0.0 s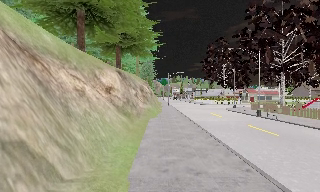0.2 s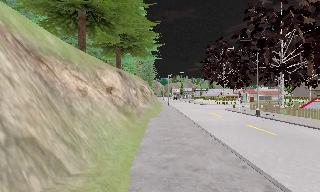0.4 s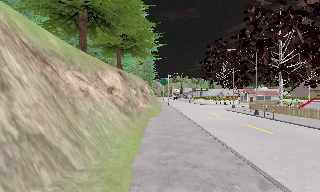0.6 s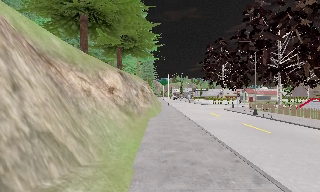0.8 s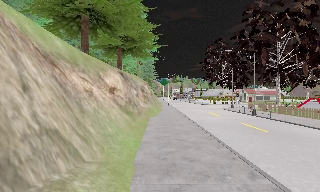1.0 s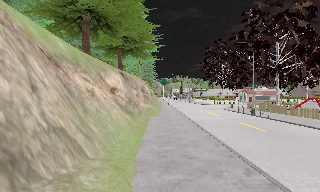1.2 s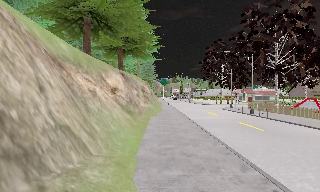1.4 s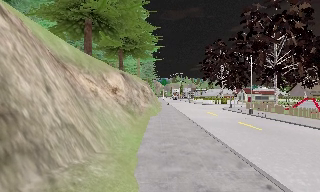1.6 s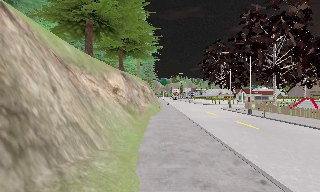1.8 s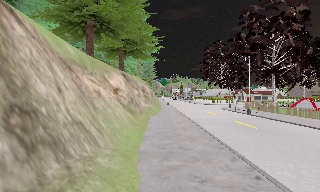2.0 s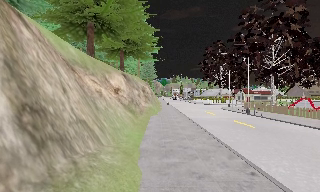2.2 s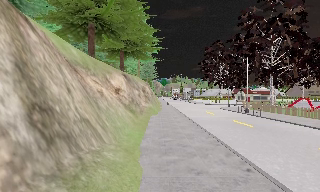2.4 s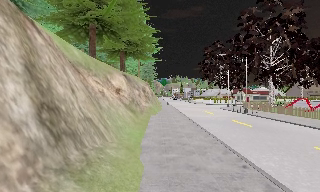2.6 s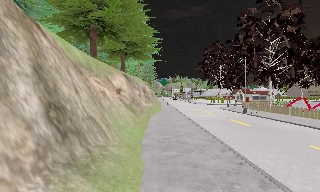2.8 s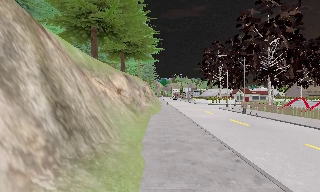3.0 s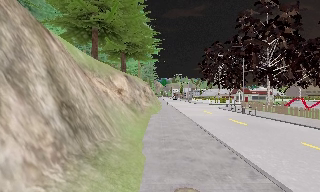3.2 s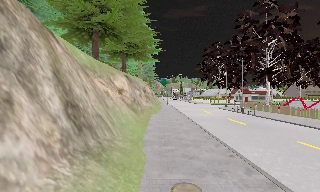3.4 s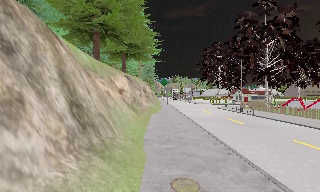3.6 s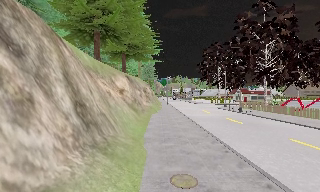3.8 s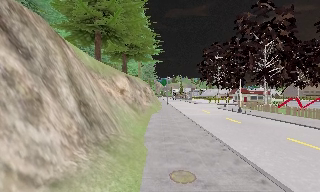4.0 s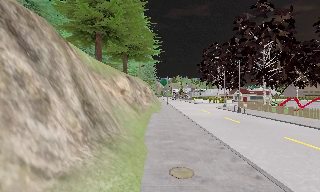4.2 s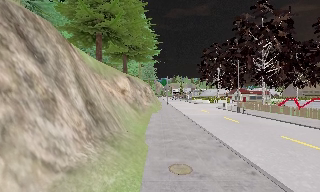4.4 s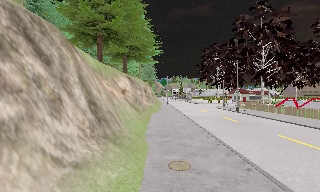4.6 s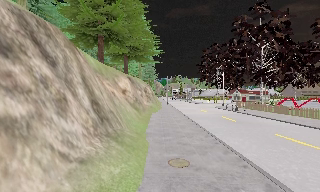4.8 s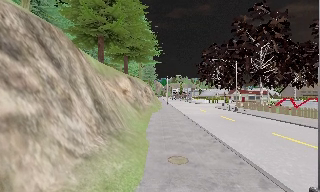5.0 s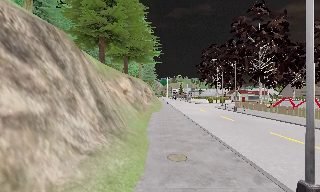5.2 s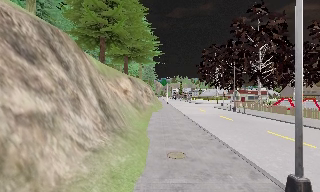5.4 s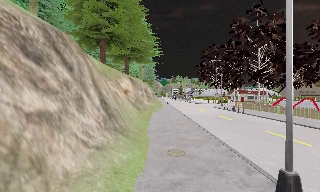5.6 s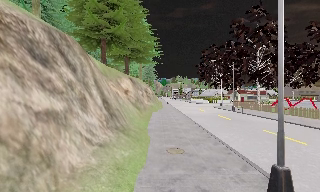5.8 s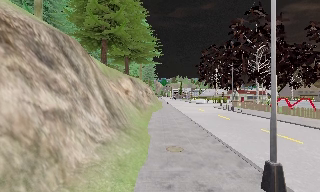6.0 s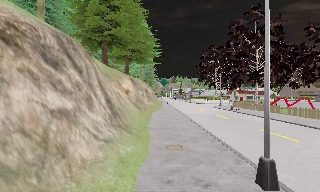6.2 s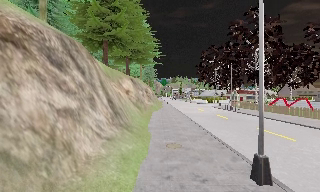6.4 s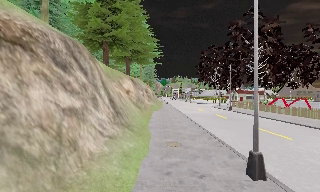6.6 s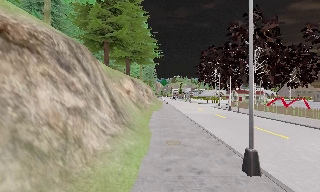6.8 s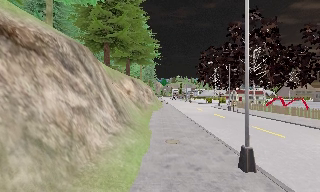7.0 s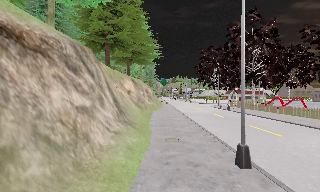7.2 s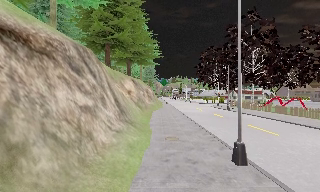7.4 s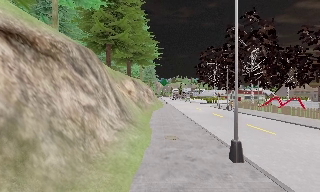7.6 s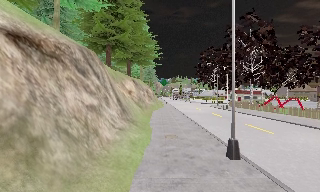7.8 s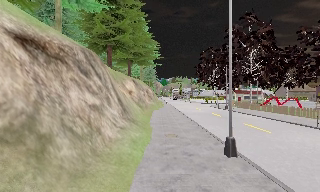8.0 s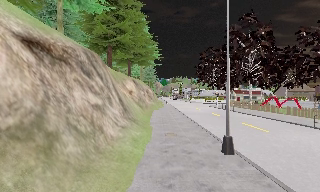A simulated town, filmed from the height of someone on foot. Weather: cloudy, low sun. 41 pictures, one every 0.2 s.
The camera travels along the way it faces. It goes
backward.
0.0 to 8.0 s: The camera travels backward, about 9 m, so what stands in front gets smaller.
The film runs backward here.
